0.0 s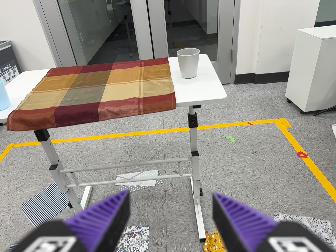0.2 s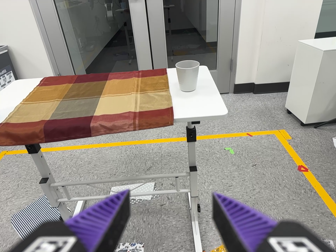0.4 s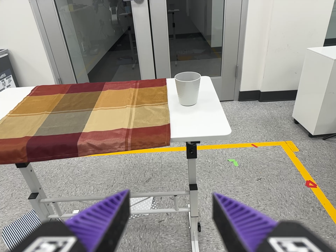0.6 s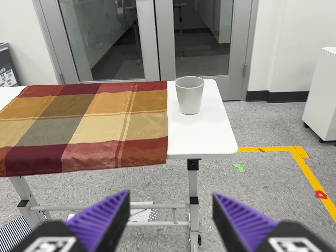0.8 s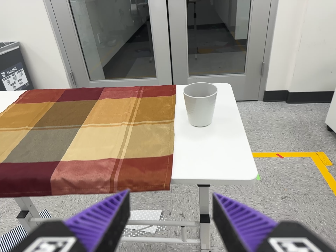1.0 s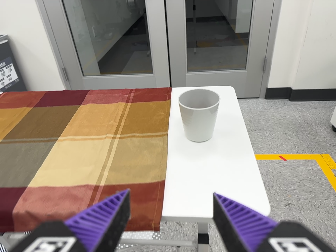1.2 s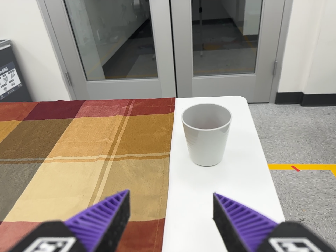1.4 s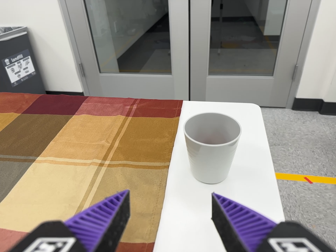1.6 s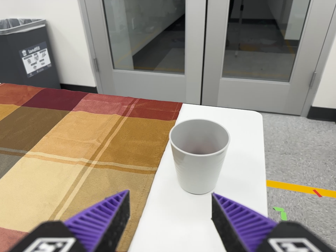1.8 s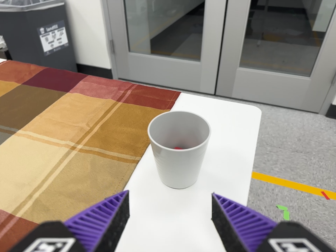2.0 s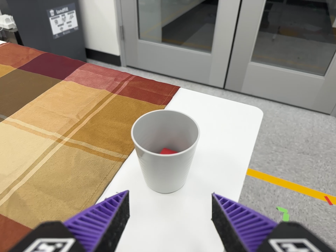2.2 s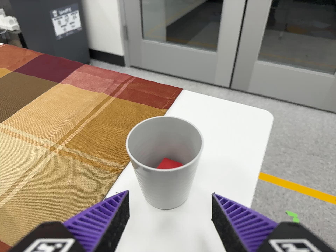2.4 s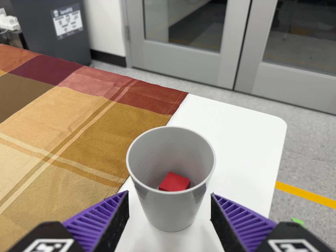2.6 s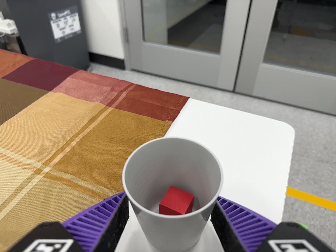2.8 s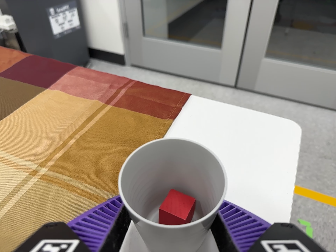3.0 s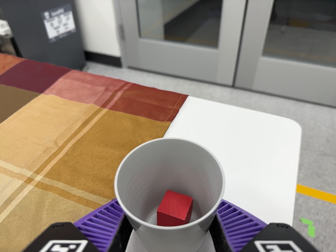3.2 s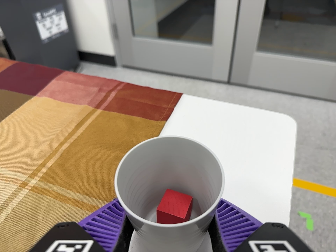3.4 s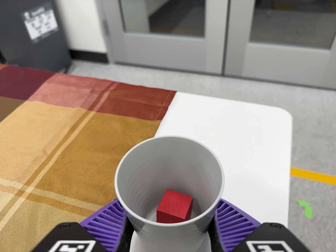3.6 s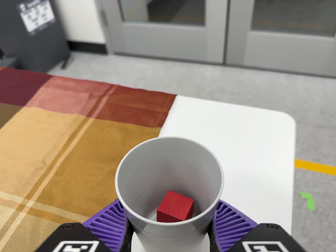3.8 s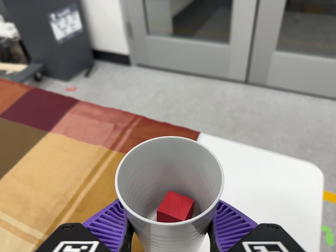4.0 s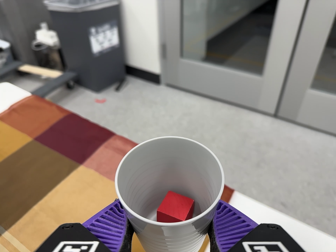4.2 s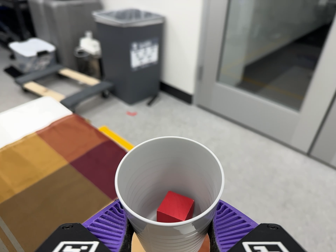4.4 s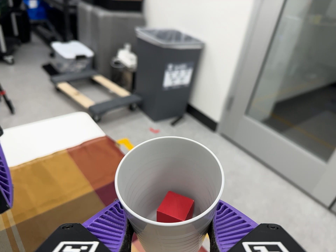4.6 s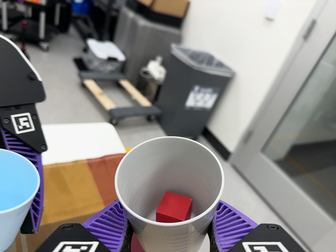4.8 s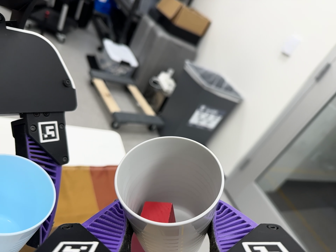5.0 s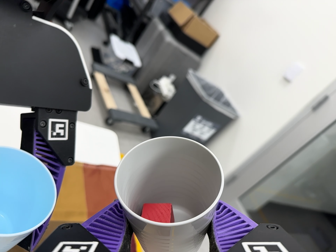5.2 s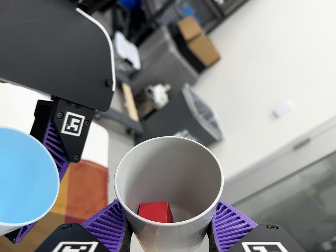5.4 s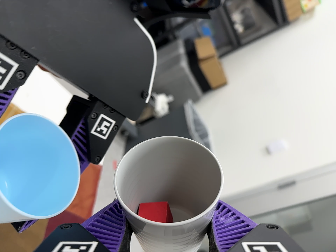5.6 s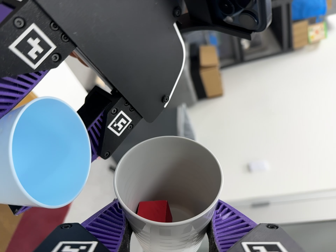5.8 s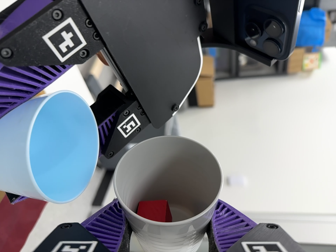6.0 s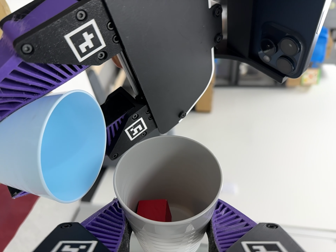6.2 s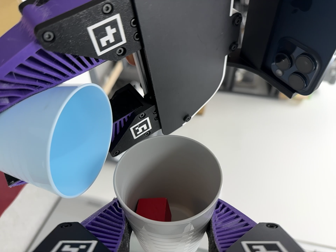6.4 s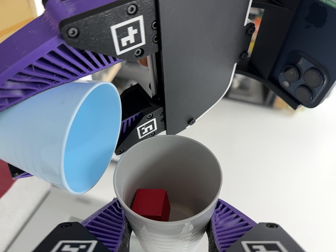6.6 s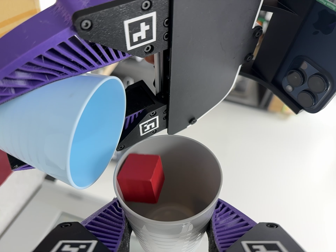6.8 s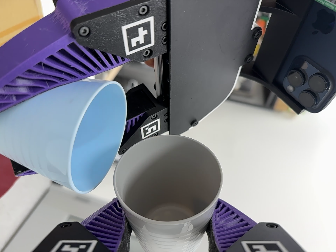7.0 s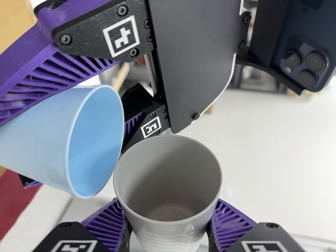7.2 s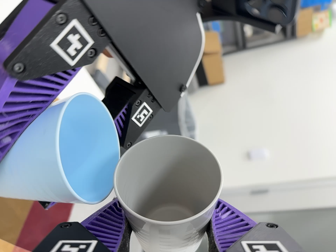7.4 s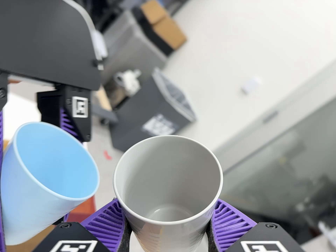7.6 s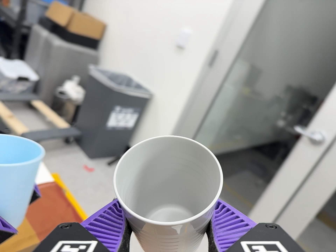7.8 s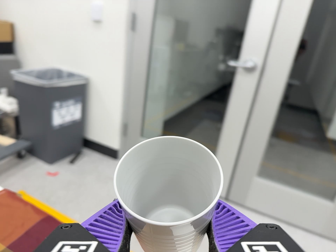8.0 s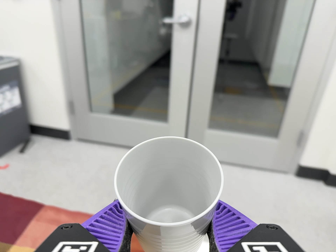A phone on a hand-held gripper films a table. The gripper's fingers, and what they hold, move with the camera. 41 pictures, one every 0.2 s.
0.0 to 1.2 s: The camera travels forward and toward the top of its view, about 50 cm, so what stands in front looms larger.
1.2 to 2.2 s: The camera pans to its left by about 15 degrees. It travels to its right, forward and toward the top of its view, about 20 cm. It rolls about its line of sight by about 15 degrees, and the scene rotates clockwise.
2.2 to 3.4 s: The camera travels forward, about 8 cm, so what stands in front looms larger.
3.4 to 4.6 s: The camera swings to its left by about 20 degrees, and the scene slides to the right. It travels toward the top of its view and to its left, about 30 cm, so close, fixed things drift downward. Its aim tips toward the top of its view by about 10 degrees, and the scene shifts downward. It rolls about its line of sight by about 40 degrees, and the scene rotates clockwise.
4.6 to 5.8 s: The camera pans to its right by about 15 degrees. It travels to its left and toward the top of its view, about 18 cm. It rolls about its line of sight by about 65 degrees, and the scene rotates clockwise.
5.8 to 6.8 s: The camera rolls about its line of sight by about 15 degrees, and the scene rotates clockwise.
6.8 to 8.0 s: The camera swings to its right by about 15 degrees, and the scene slides to the left. It travels to its right and toward the bottom of its view, about 30 cm, so close, fixed things drift to the left. Its aim tips toward the bottom of its view by about 25 degrees, and the scene shifts upward. It rolls about its line of sight by about 115 degrees, and the scene rotates counterclockwise.
The film runs forward here.
